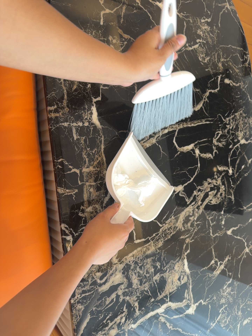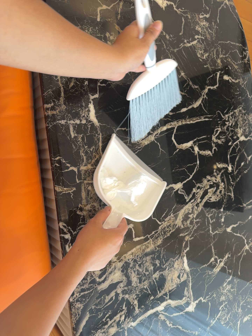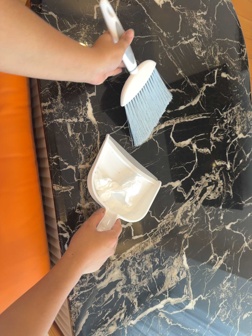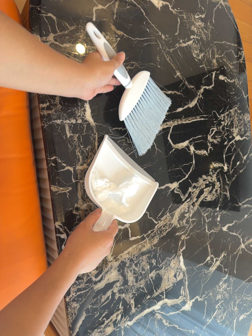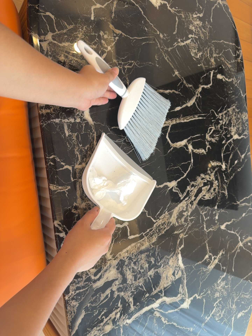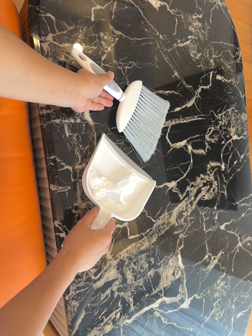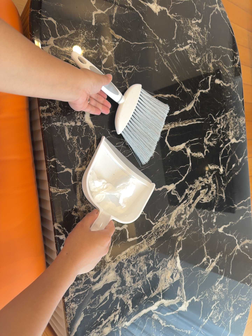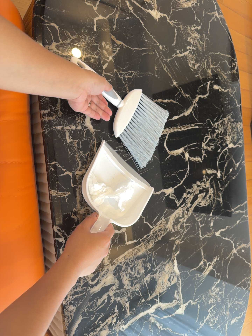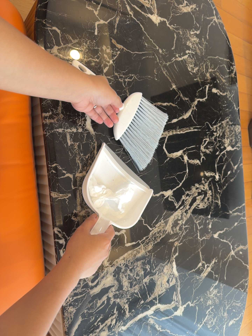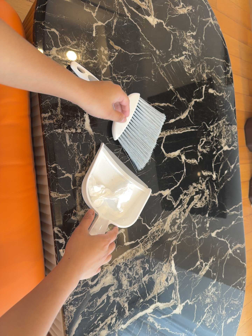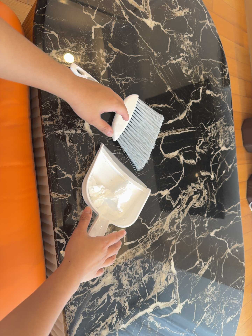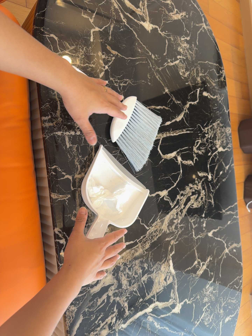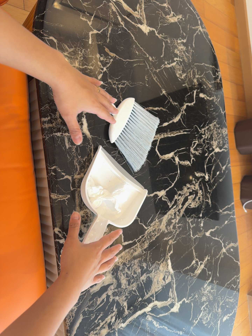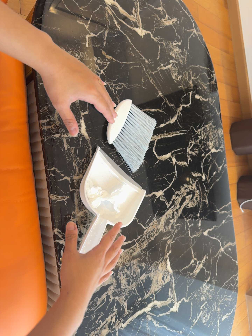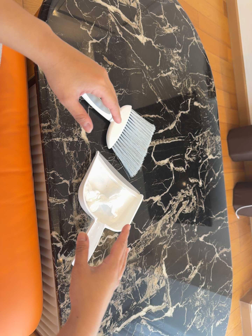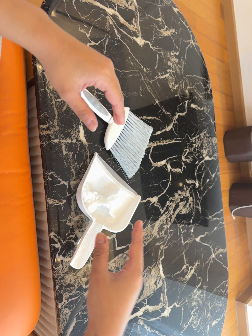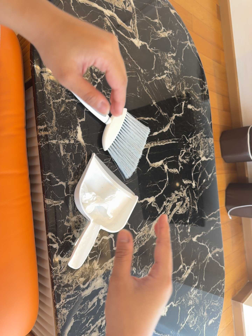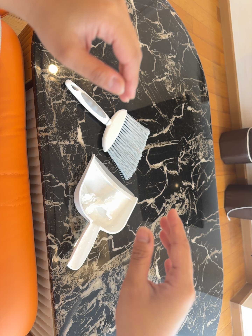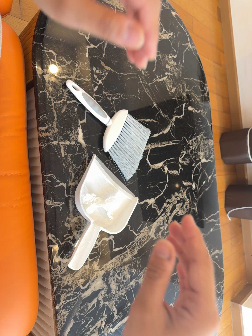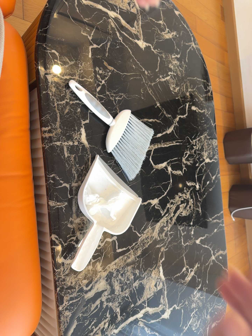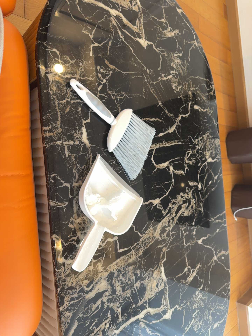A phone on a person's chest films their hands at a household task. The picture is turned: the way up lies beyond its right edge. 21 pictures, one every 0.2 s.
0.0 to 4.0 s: The camera travels backward, about 6 cm, so what stands in front gets smaller.
The film runs forward here.
